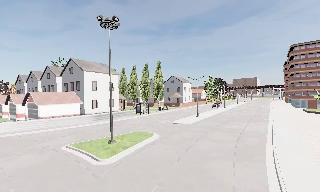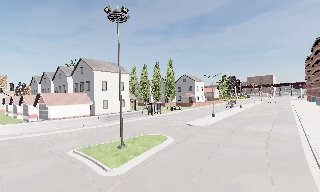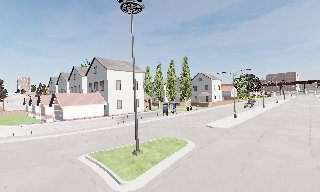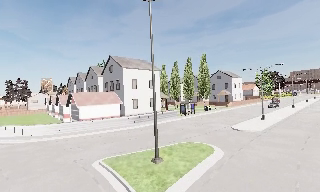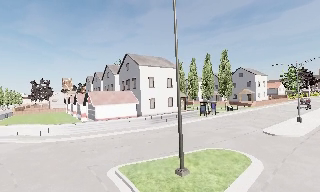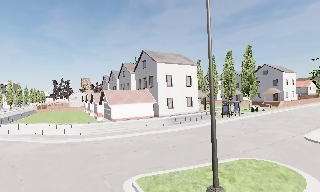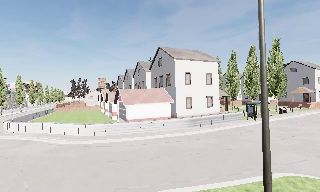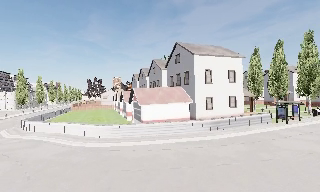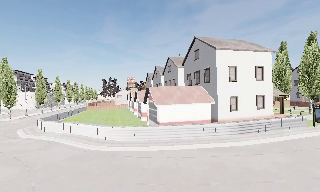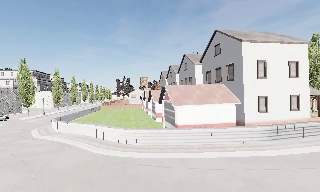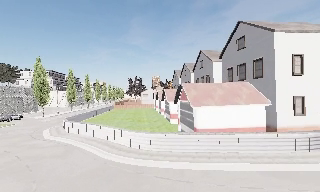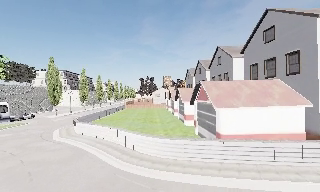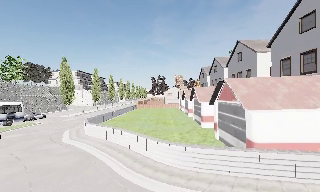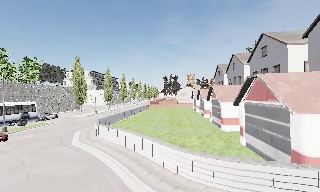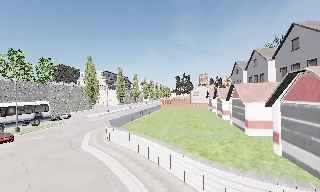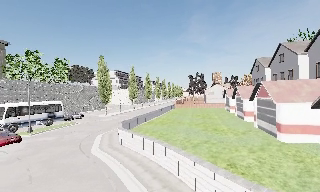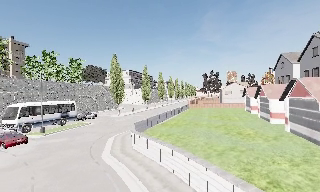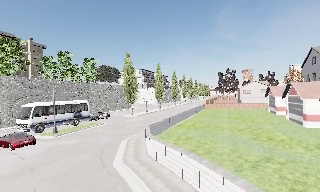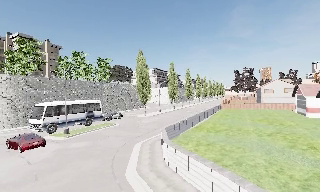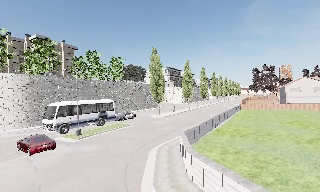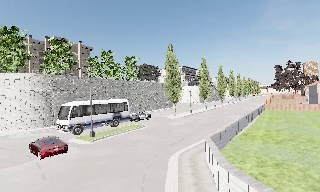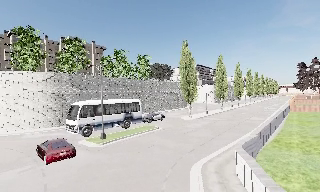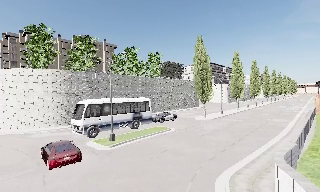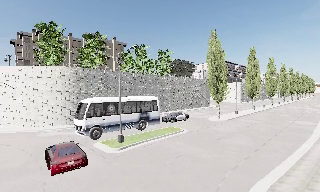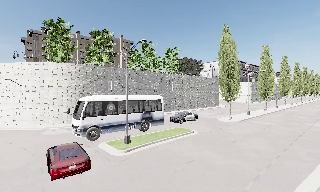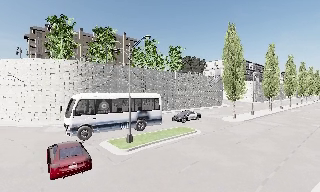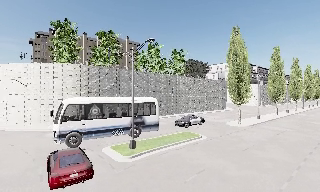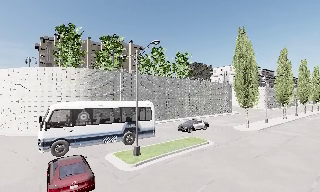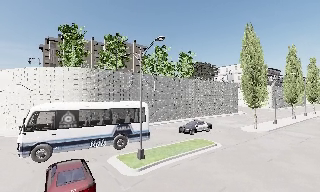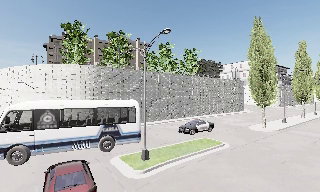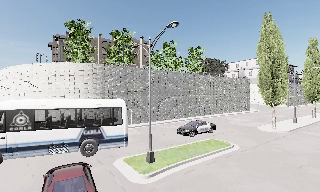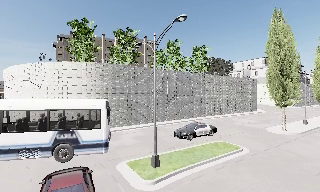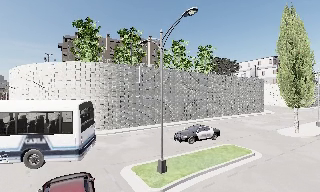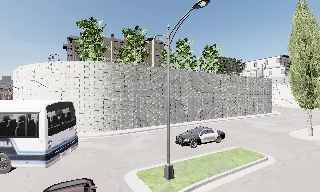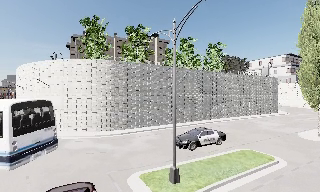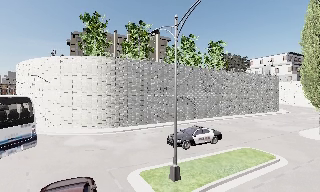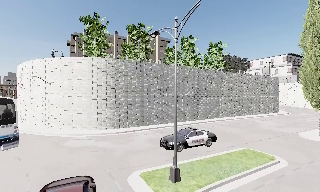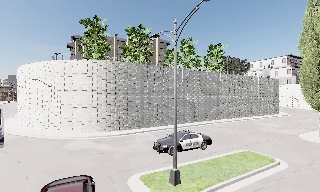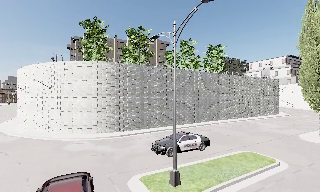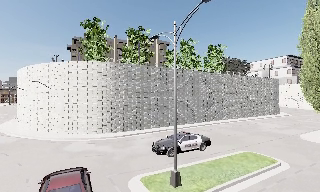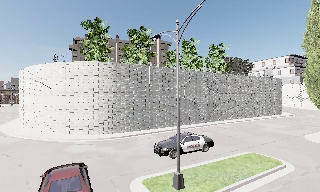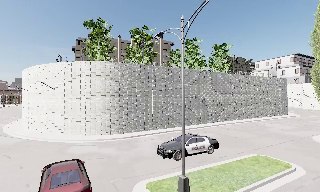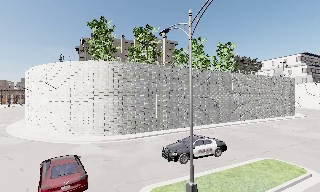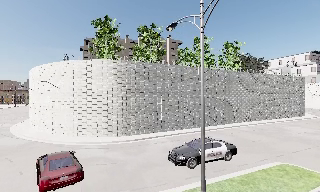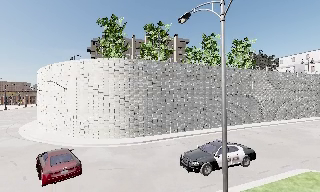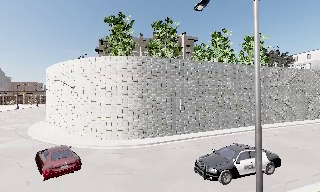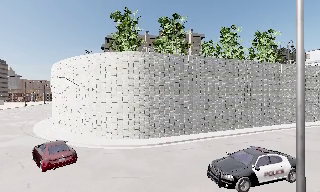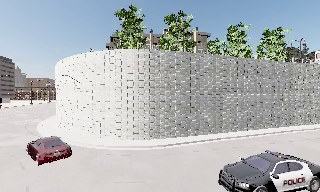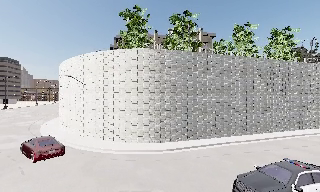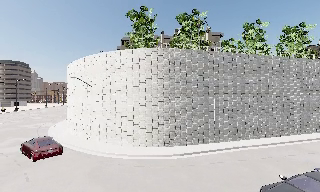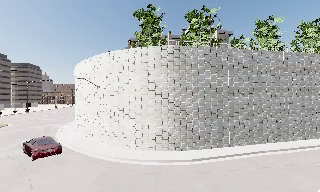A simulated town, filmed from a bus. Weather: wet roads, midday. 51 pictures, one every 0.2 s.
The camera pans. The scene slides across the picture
to the right.
The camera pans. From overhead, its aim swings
counterclockwise.
0.0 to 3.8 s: The camera pans to its left, which is counterclockwise from overhead, by about 85 degrees. It travels forward, about 35 m.
3.8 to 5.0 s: The camera pans to its left, which is counterclockwise from overhead, by about 20 degrees. It travels forward, about 8 m, so what stands in front looms larger. It loses speed.
5.0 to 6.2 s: The camera travels forward, about 3.5 m, so what stands in front looms larger.
6.2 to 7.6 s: The camera travels forward, about 2 m, so what stands in front looms larger. It loses speed.
7.6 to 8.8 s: The camera travels forward, about 2.5 m, so what stands in front looms larger. It gains speed.
8.8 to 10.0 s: The scene slides to the right, as the camera pans about 10 degrees to its left. It travels forward, about 4.5 m, so what stands in front looms larger.
The film runs forward here.
